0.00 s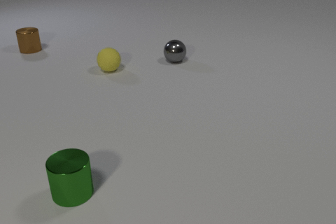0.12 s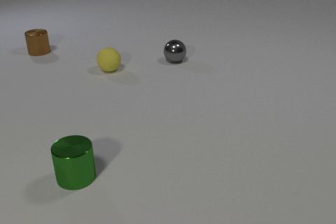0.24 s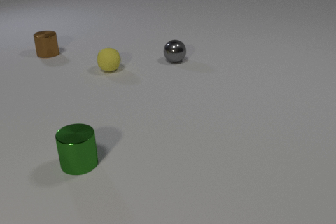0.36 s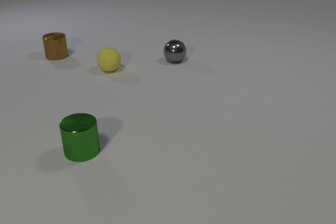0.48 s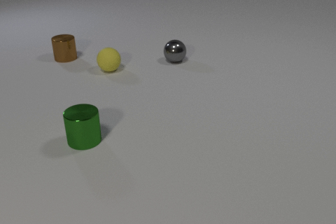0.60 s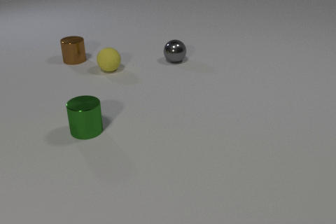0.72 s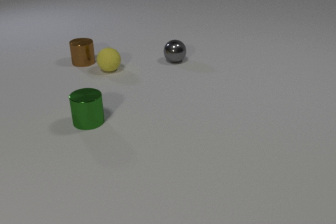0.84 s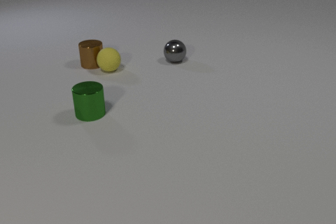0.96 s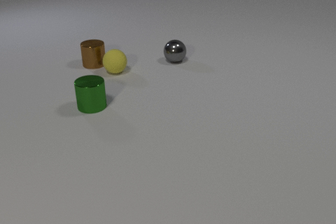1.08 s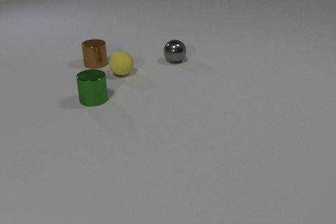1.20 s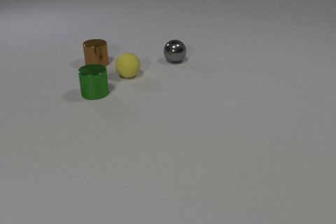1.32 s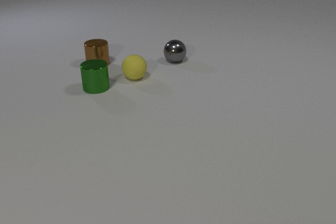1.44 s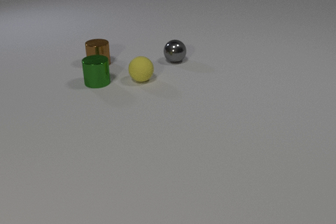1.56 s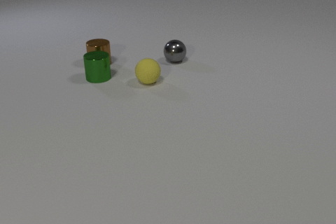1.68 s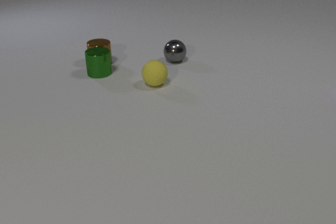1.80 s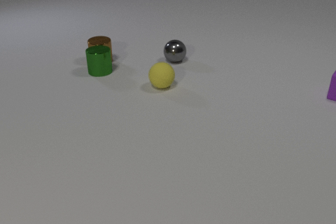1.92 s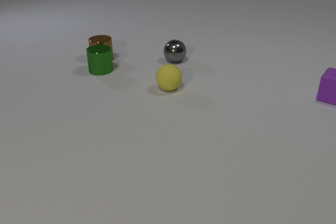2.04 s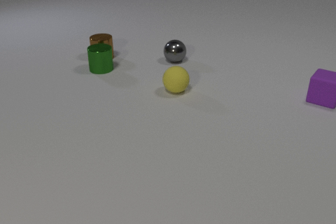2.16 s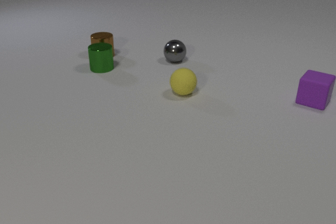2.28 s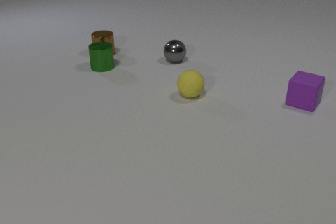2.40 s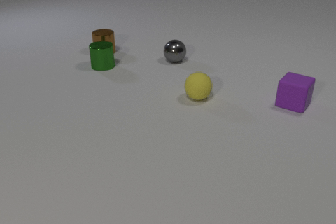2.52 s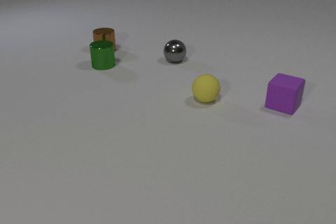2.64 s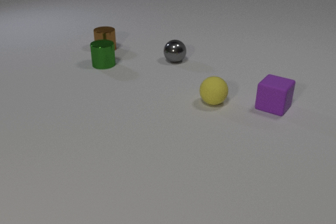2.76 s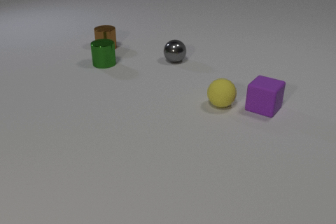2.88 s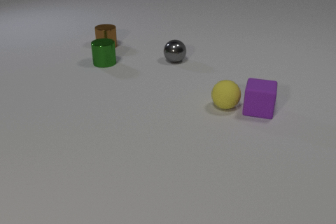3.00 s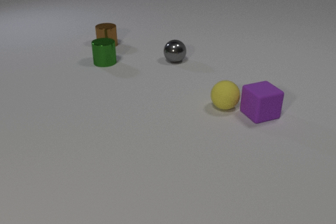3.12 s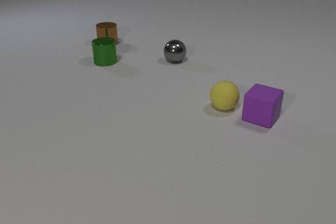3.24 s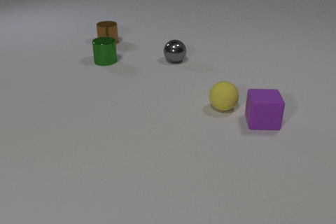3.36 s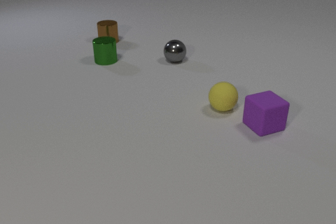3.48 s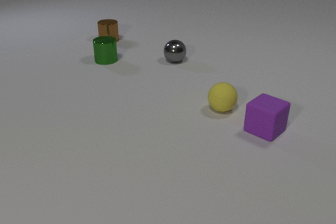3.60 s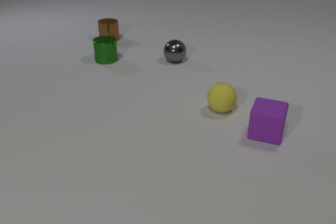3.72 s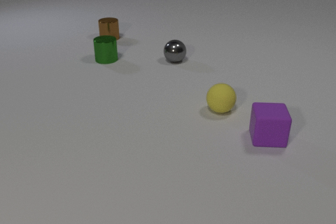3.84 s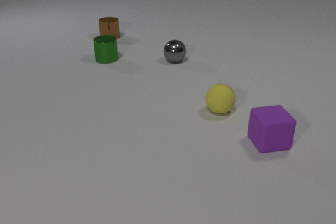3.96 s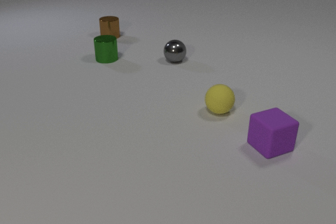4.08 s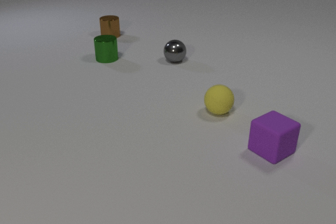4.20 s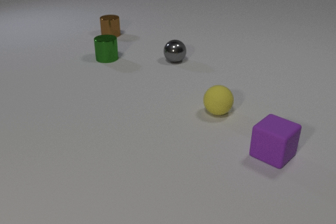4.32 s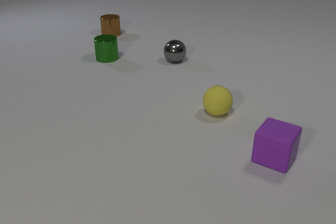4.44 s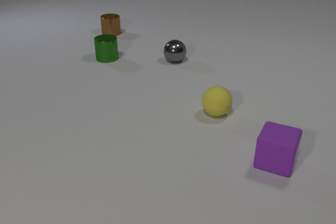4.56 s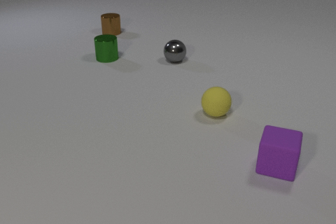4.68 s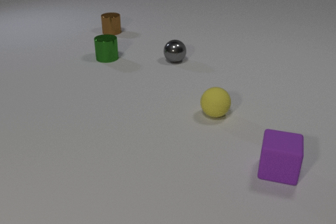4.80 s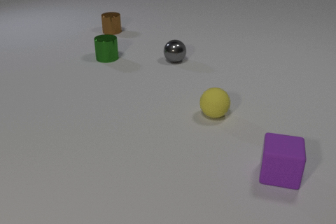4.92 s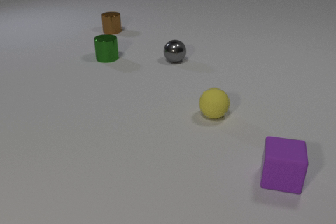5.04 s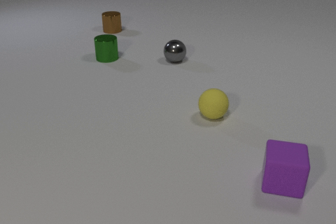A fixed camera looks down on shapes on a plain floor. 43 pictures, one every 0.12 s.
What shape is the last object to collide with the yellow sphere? cube.
How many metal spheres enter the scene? 0.
What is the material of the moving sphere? rubber.
0.00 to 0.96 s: The brown metal cylinder slides to the right and toward the camera. The yellow rubber sphere rolls to the right and toward the camera. The green metal cylinder slides away from the camera. The brown metal cylinder and the yellow rubber sphere collide.
0.96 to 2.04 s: The brown metal cylinder slides away from the camera and to the right. The yellow rubber sphere rolls to the right and toward the camera. The purple rubber cube comes in at the right edge, slides to the left and toward the camera. The green metal cylinder slides away from the camera. The brown metal cylinder and the green metal cylinder collide.
2.04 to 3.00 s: The brown metal cylinder slides away from the camera. The yellow rubber sphere rolls to the right and toward the camera. The purple rubber cube slides to the left and toward the camera. The green metal cylinder slides away from the camera. The yellow rubber sphere and the purple rubber cube collide.
3.00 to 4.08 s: The brown metal cylinder slides away from the camera. The yellow rubber sphere rolls toward the camera and to the left. The purple rubber cube slides toward the camera. The green metal cylinder slides away from the camera.
4.08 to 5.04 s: The brown metal cylinder slides away from the camera. The yellow rubber sphere rolls toward the camera. The purple rubber cube slides toward the camera.
